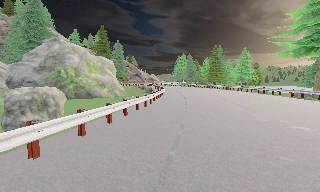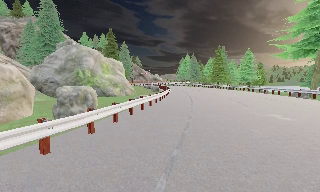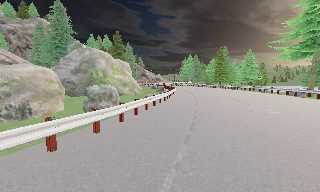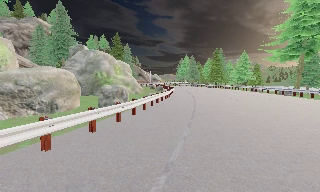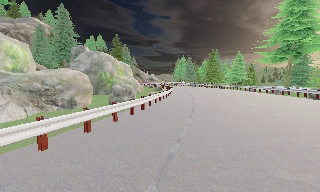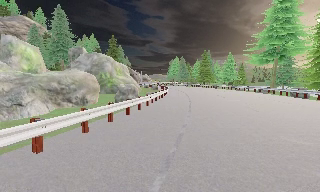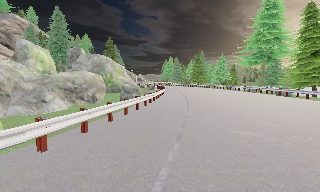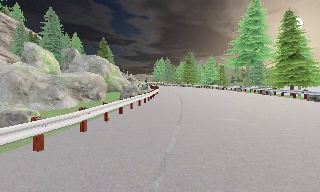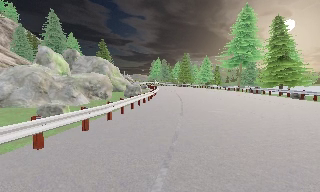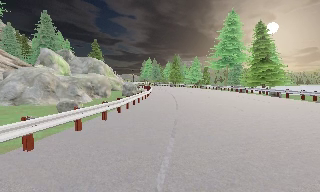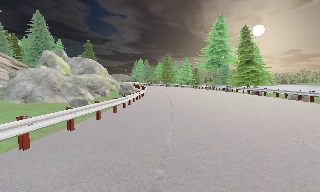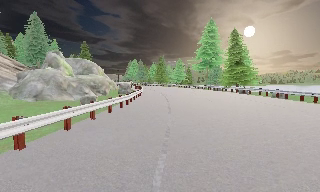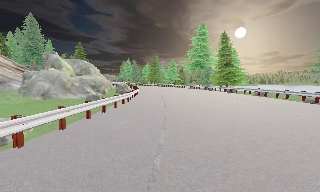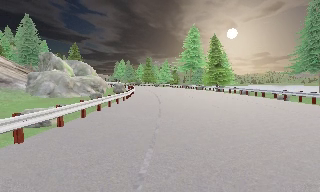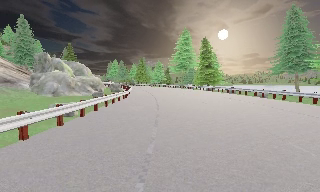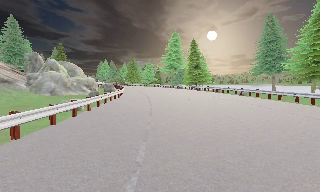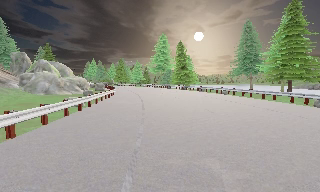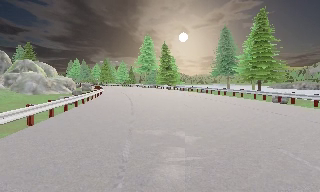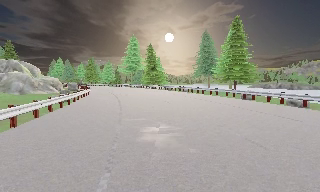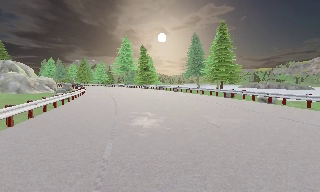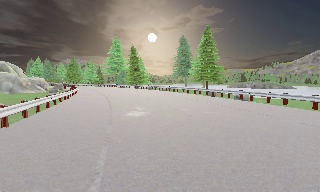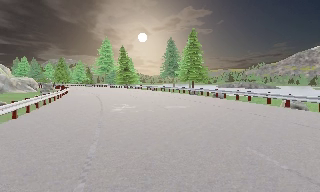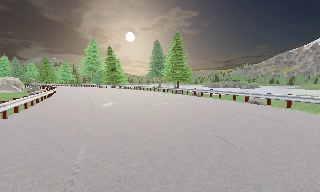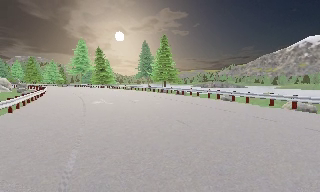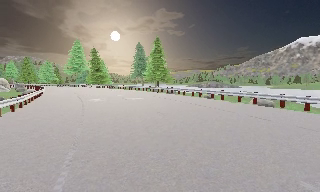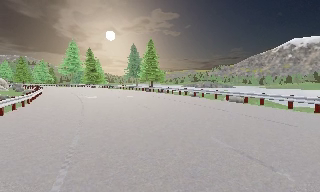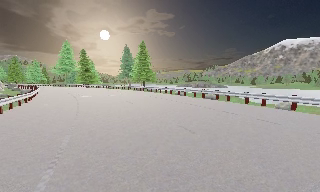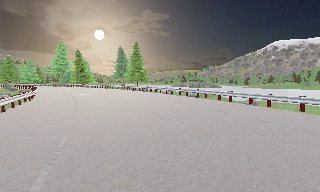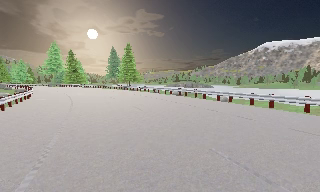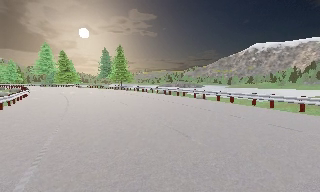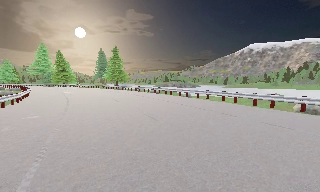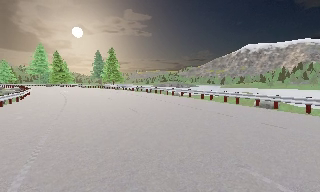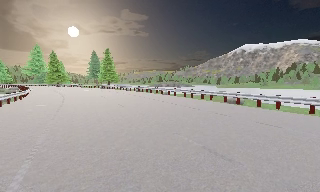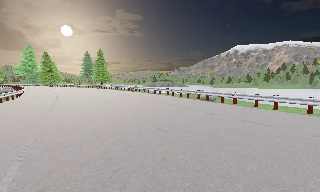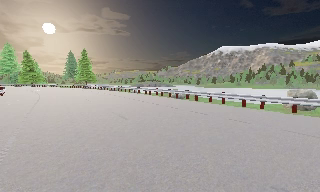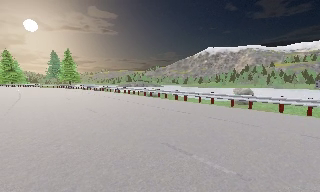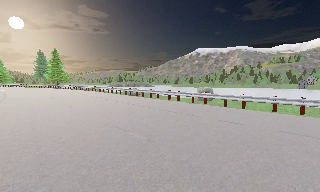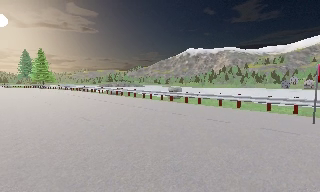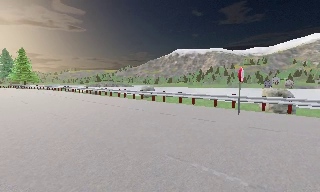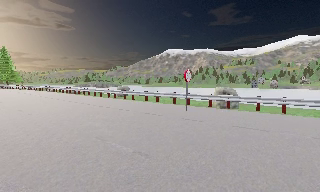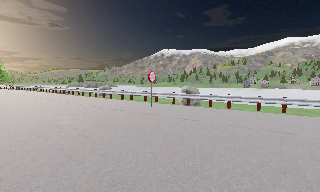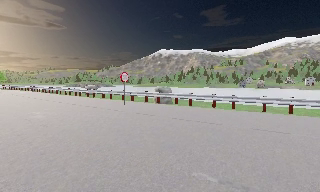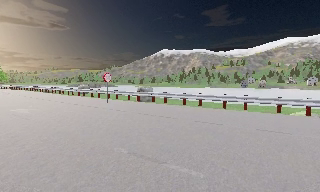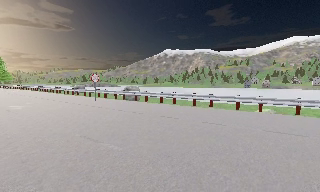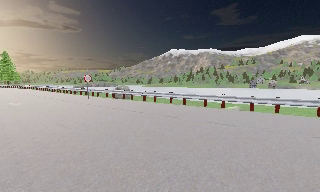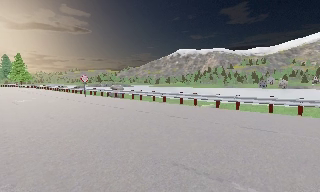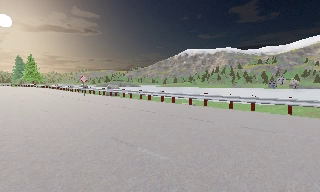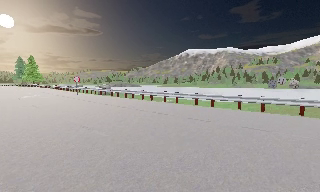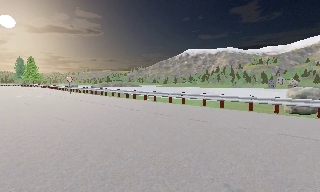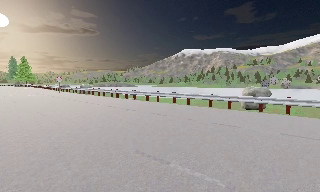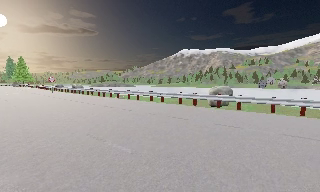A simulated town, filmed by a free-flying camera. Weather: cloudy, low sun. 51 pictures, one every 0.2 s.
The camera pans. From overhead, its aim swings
clockwise.
The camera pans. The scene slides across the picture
to the left.
0.0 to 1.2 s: The camera travels backward, about 9 m, so what stands in front gets smaller.
1.2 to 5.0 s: The scene slides to the left, as the camera pans about 60 degrees to its right. It travels backward, about 30 m.
5.0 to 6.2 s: The camera travels backward and to its right, about 13 m, so what stands in front gets smaller.
6.2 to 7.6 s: The camera swings to its right by about 20 degrees, and the scene slides to the left. It travels backward and to its right, about 15 m, so what stands in front gets smaller.
7.6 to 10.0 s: The camera travels to its right and backward, about 25 m, so close, fixed things drift to the left.
The film runs backward here.
